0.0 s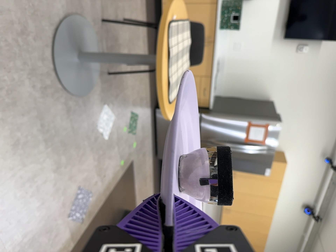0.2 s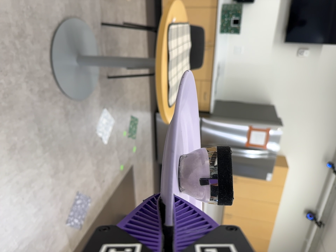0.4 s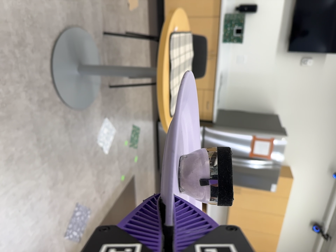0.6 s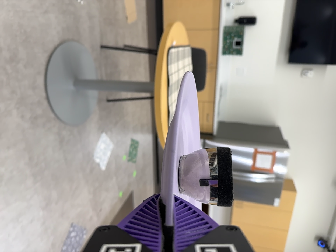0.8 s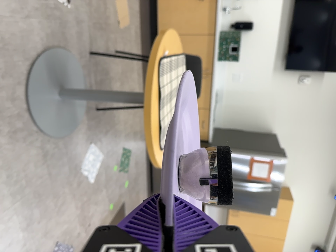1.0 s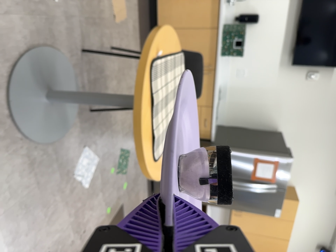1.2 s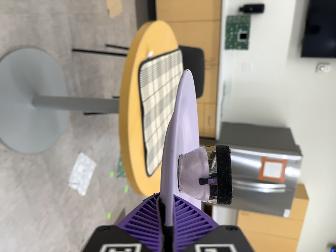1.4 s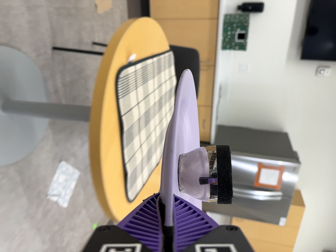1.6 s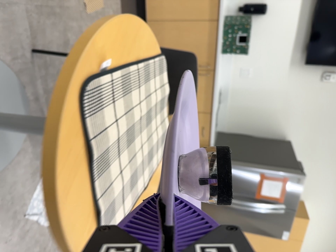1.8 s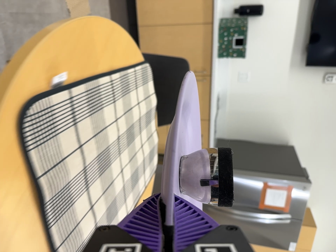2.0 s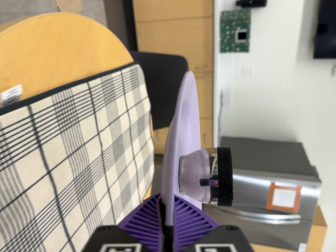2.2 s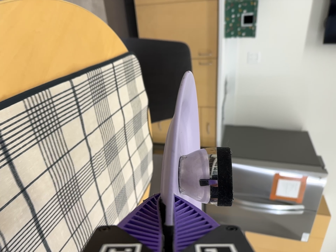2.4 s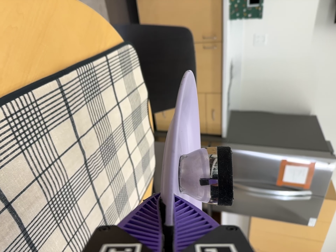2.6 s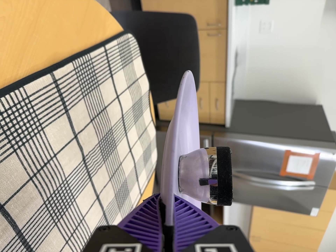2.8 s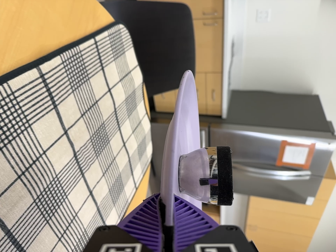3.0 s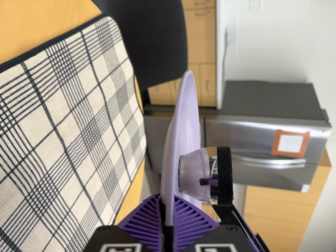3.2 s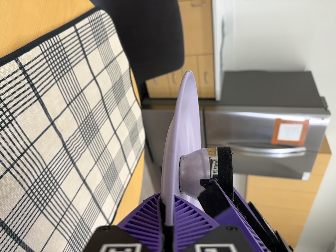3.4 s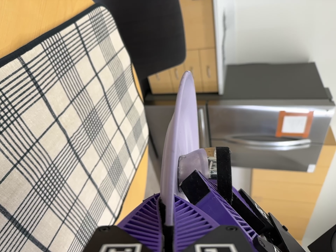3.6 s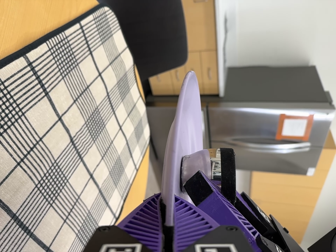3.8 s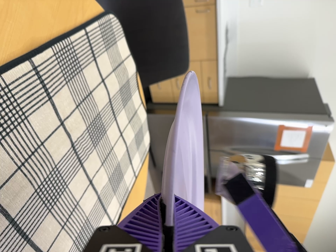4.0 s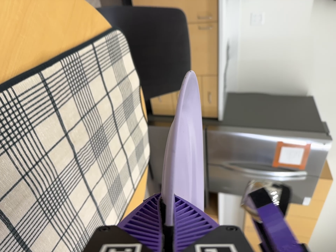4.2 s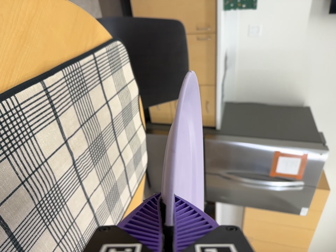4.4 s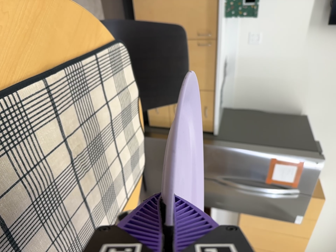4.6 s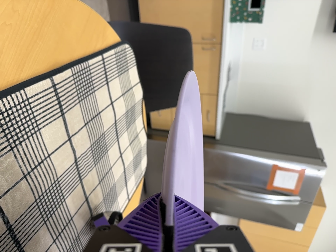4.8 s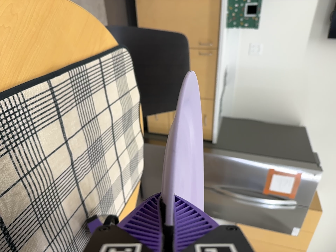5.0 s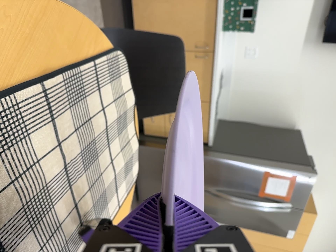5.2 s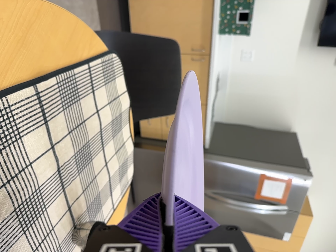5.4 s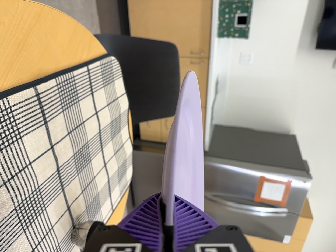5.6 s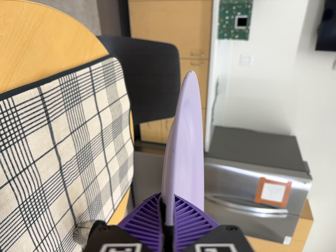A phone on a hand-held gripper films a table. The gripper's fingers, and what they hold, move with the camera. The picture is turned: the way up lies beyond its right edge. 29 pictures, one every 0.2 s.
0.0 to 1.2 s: The camera travels forward and toward the top of its view, about 60 cm, so what stands in front looms larger.
1.2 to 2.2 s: The camera travels forward, about 70 cm, so what stands in front looms larger.
2.2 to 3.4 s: The camera travels forward, to its right and toward the top of its view, about 9 cm, so what stands in front looms larger. Its aim tips toward the bottom of its view by about 15 degrees, and the scene shifts upward.
3.4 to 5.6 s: The camera travels backward, about 5 cm, so what stands in front gets smaller. Its aim tips toward the top of its view by about 10 degrees, and the scene shifts downward. It rolls about its line of sight by about 10 degrees, and the scene rotates clockwise.
The film runs forward here.
